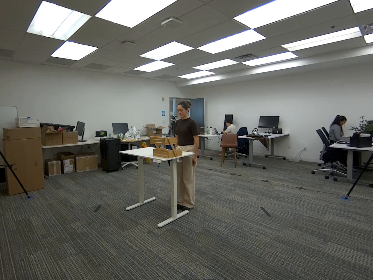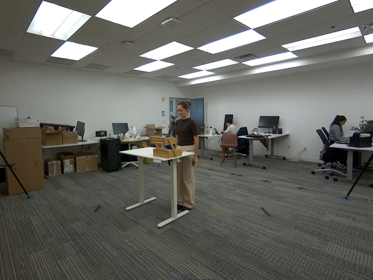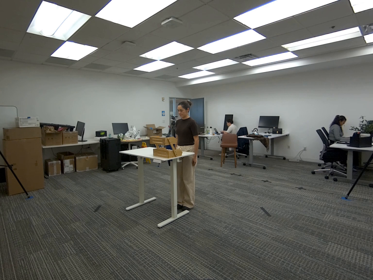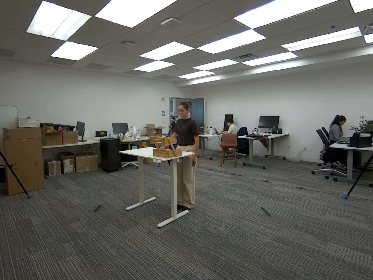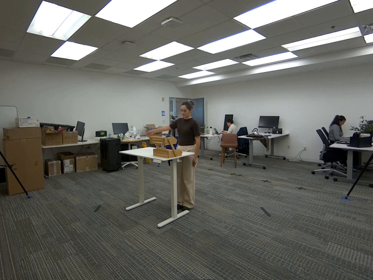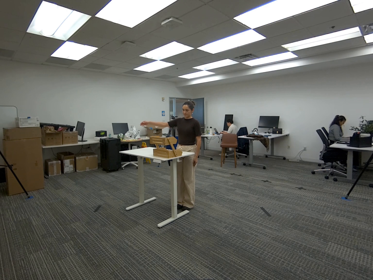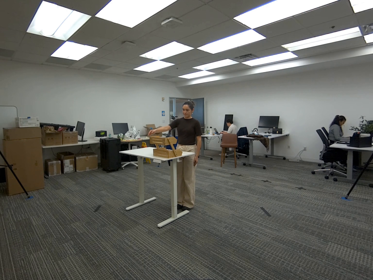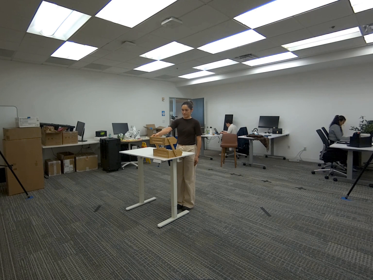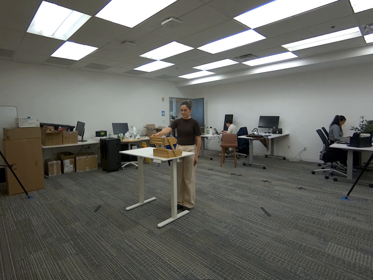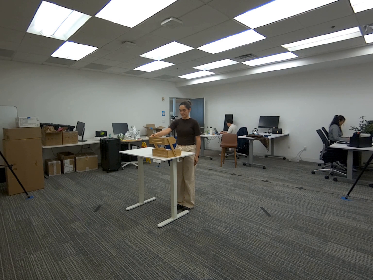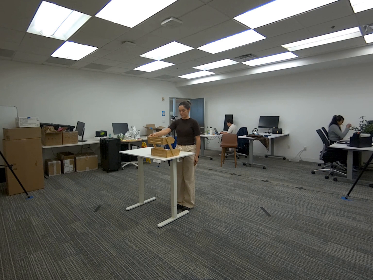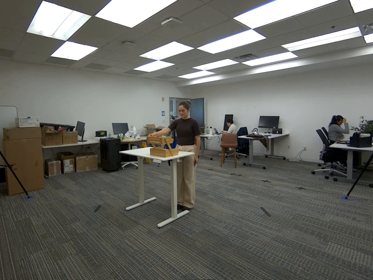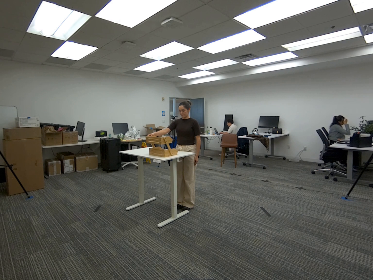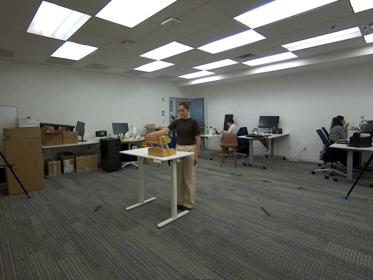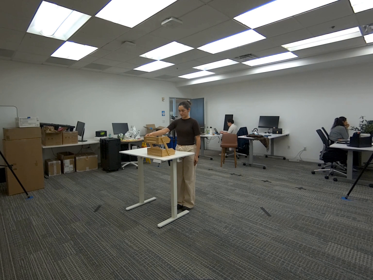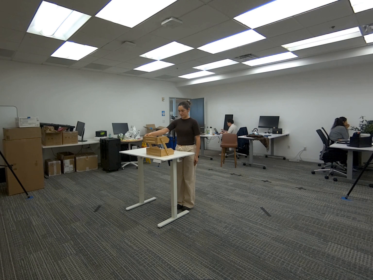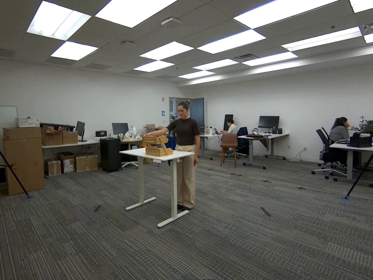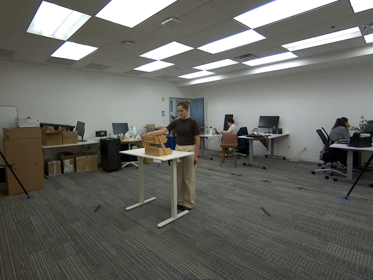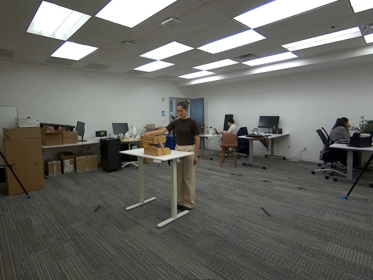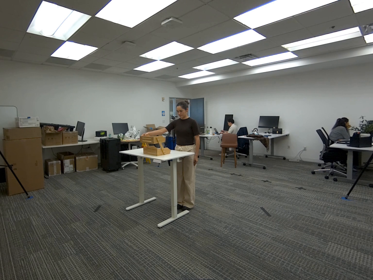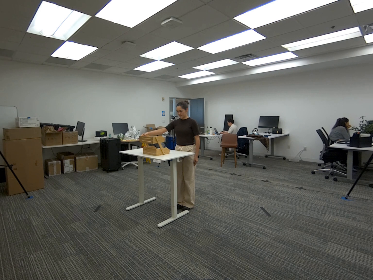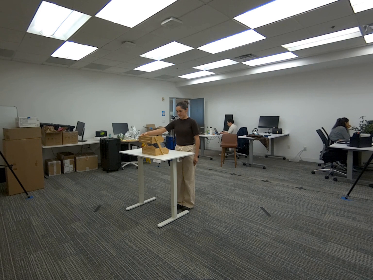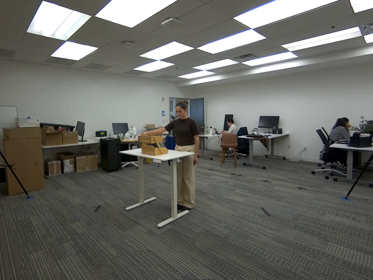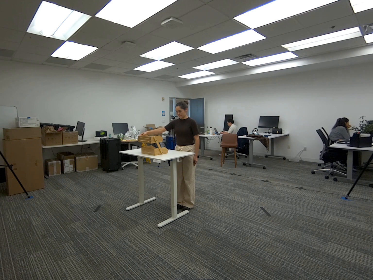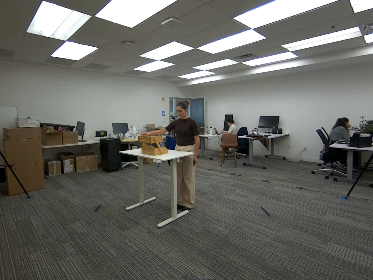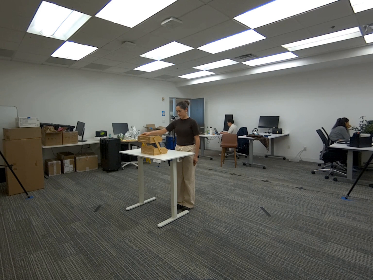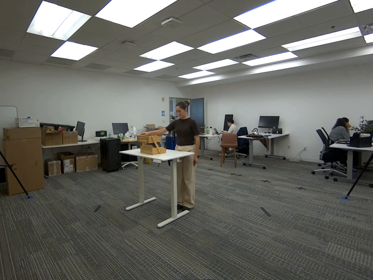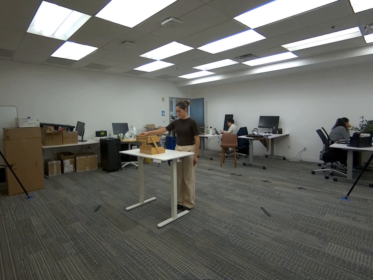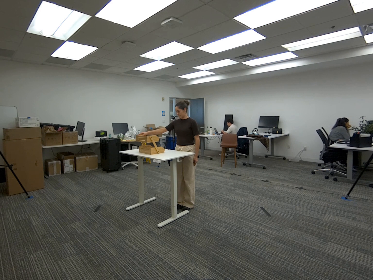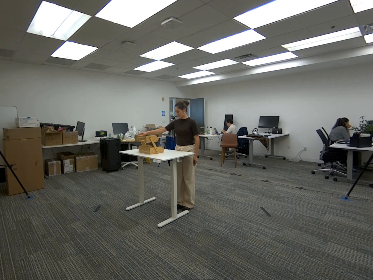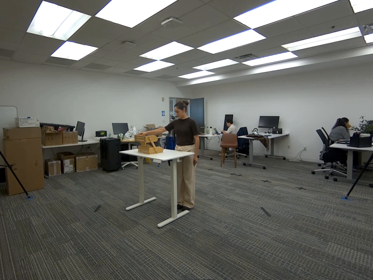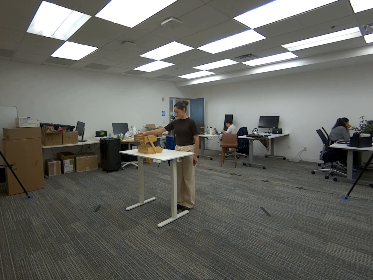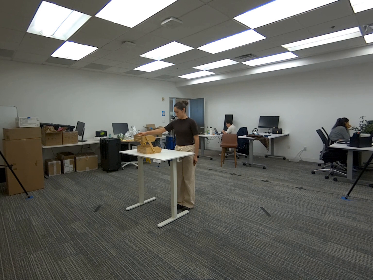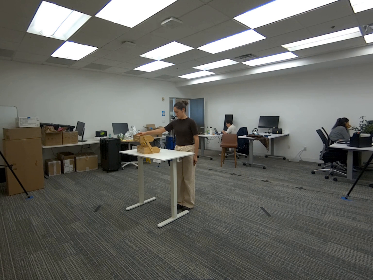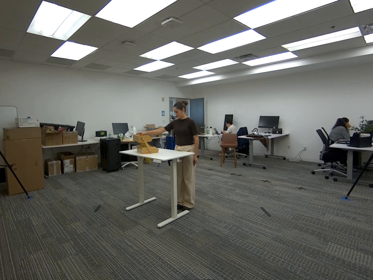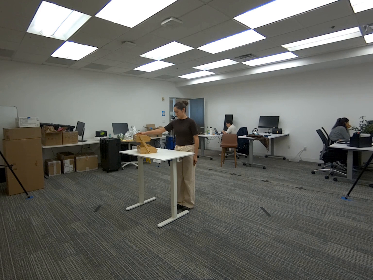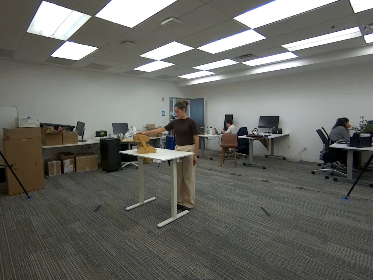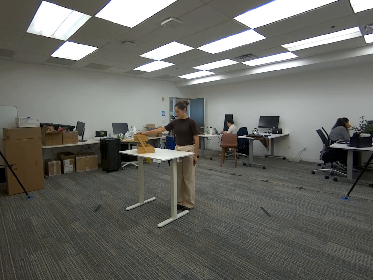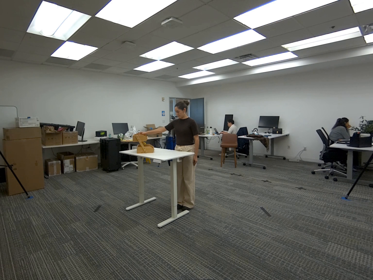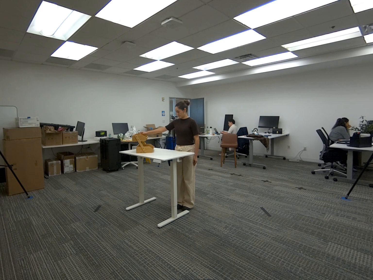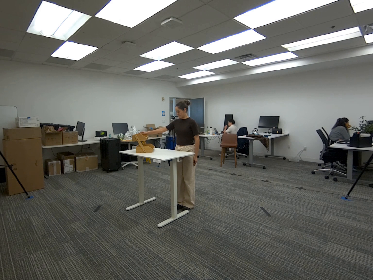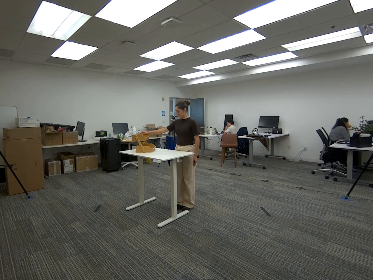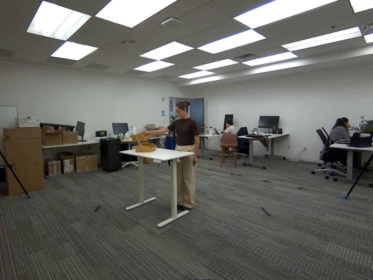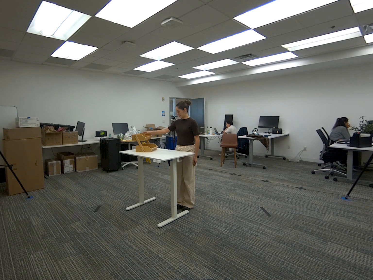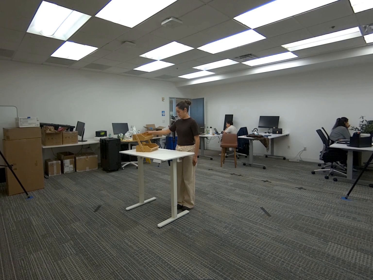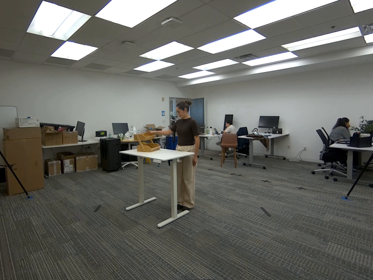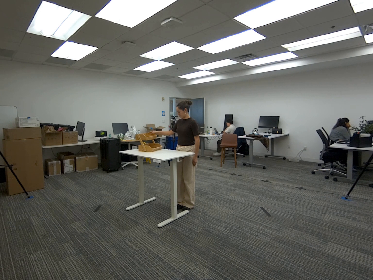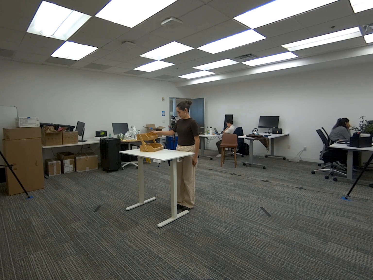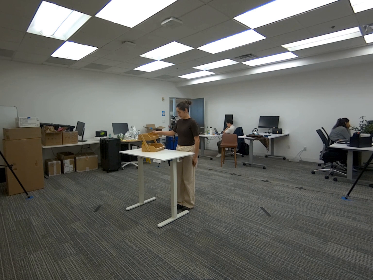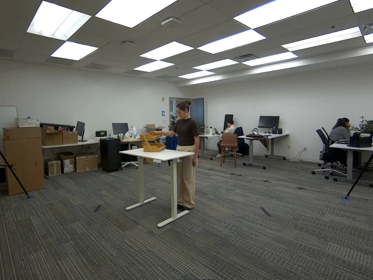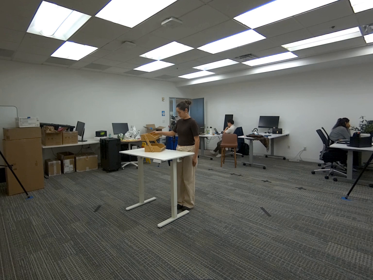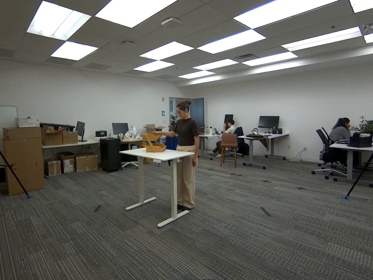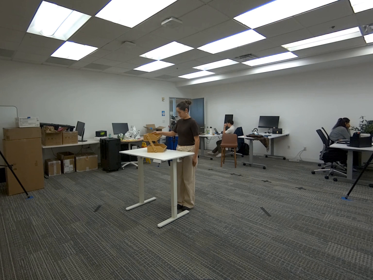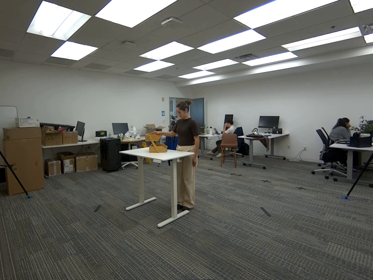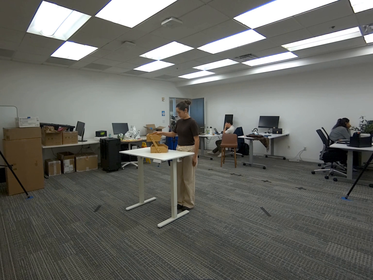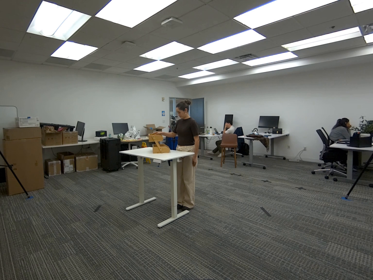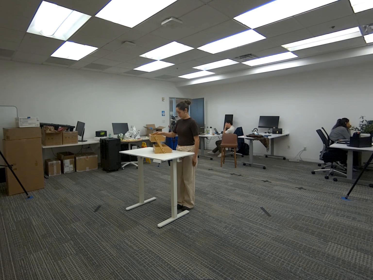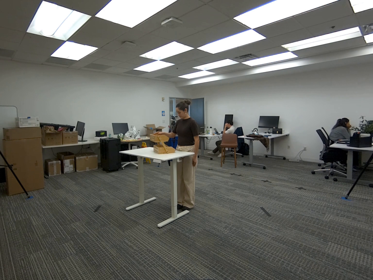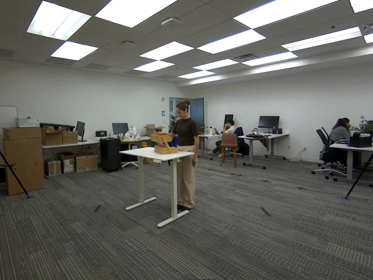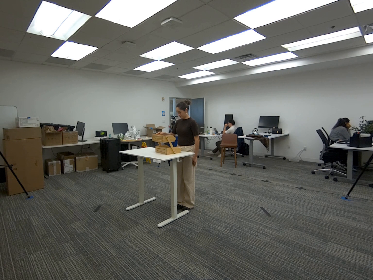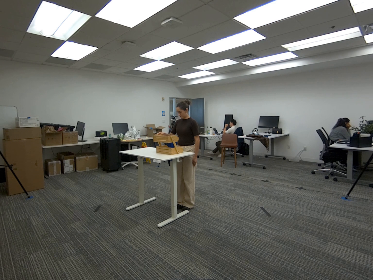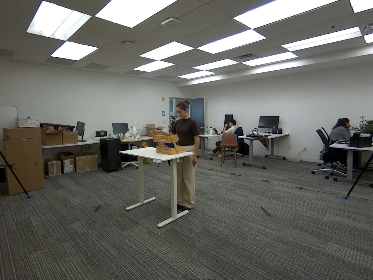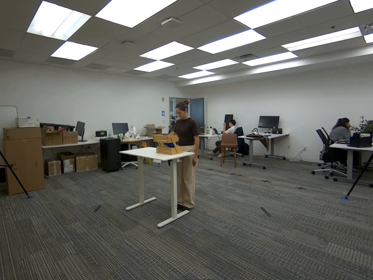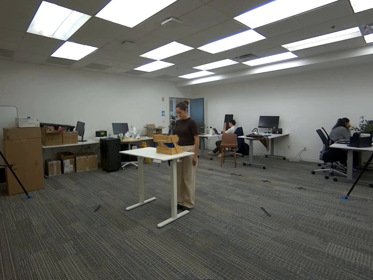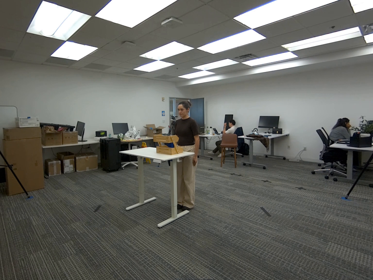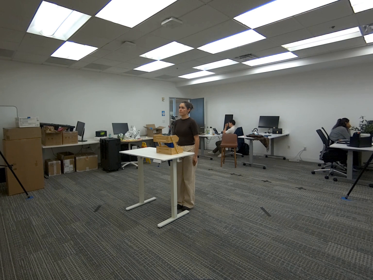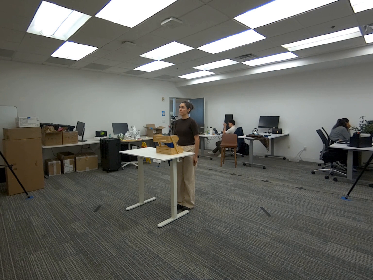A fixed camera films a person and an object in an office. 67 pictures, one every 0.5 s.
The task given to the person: Walk over to the wooden crate on the white desk and slide the wooden crate across the white desk.
